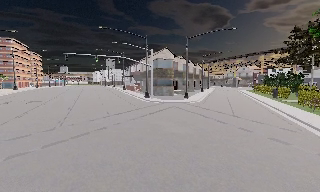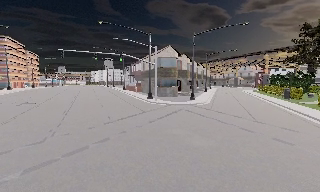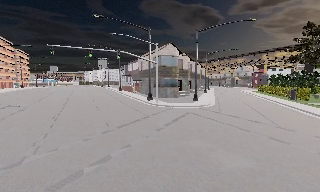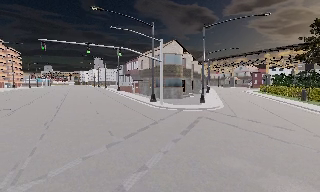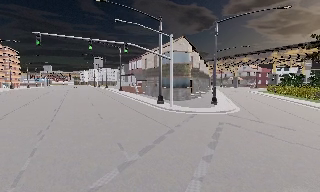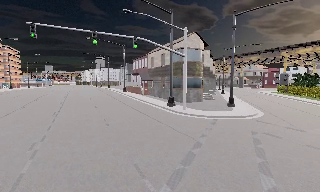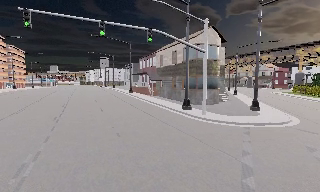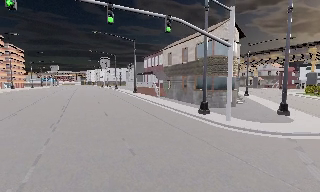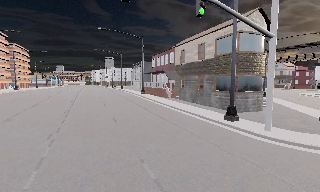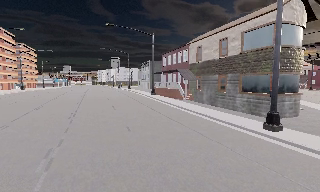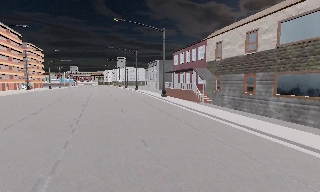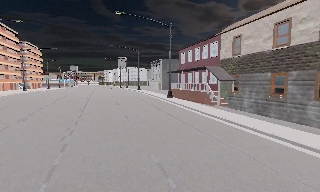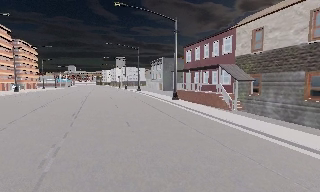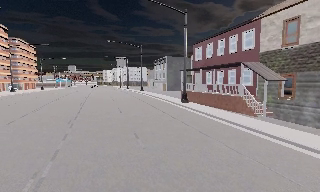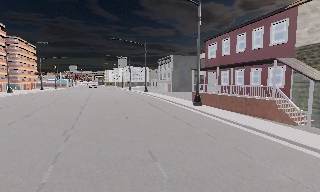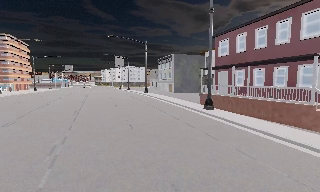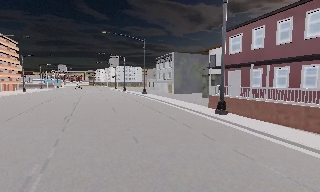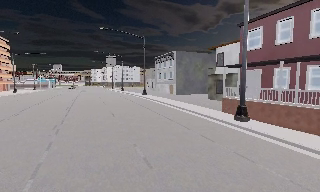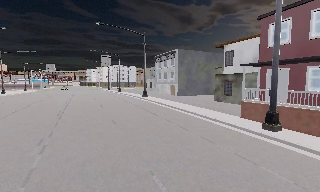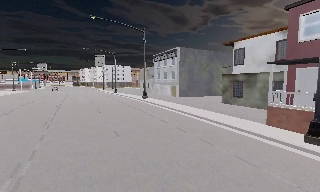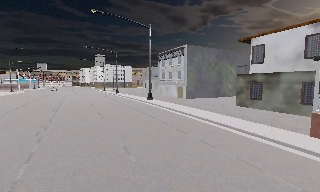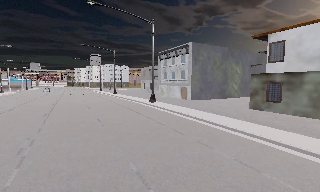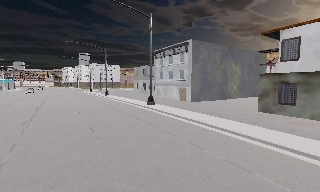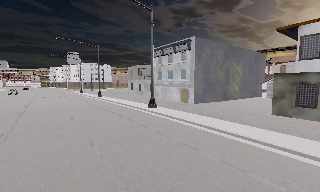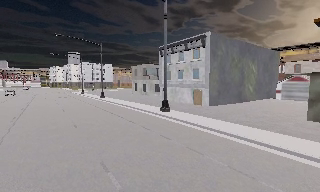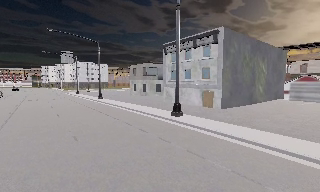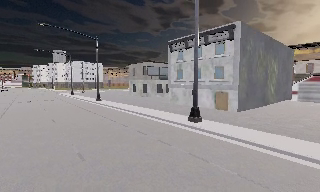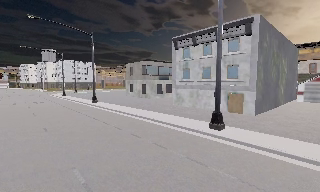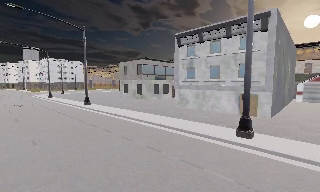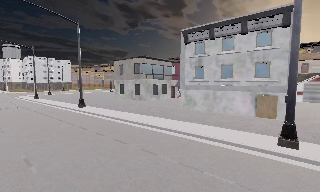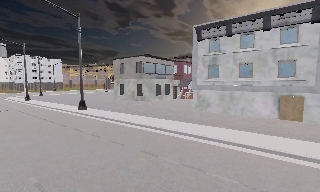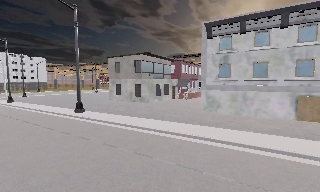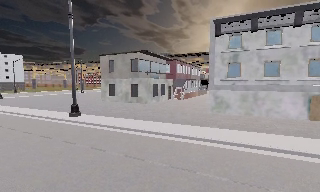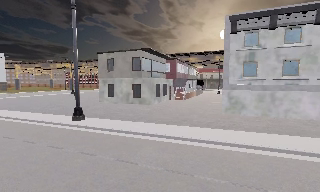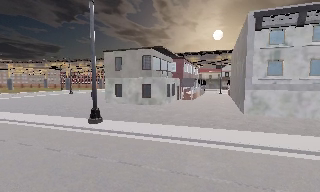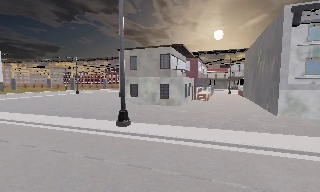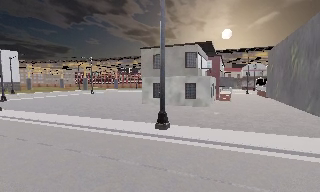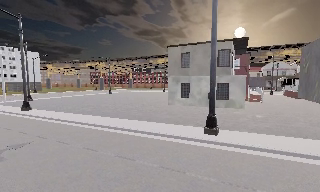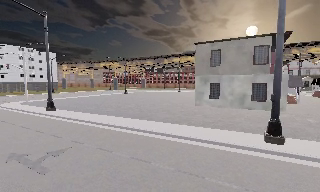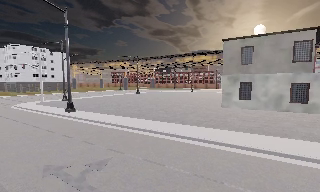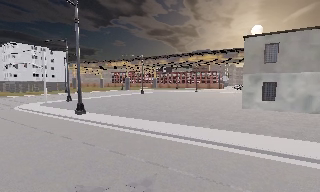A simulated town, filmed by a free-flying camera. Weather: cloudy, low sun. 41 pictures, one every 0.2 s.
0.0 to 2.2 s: The camera travels forward and to its left, about 25 m, so what stands in front looms larger.
2.2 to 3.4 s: The camera travels forward, about 14 m, so what stands in front looms larger.
3.4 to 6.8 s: The camera pans to its right, which is clockwise from overhead, by about 45 degrees. It travels forward and to its left, about 40 m.
6.8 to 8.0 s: The scene slides to the right, as the camera pans about 10 degrees to its left. It travels to its left and forward, about 14 m, so close, fixed things drift to the right.
The film runs forward here.
